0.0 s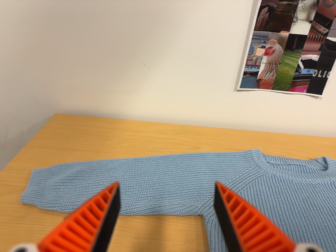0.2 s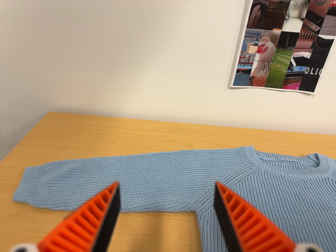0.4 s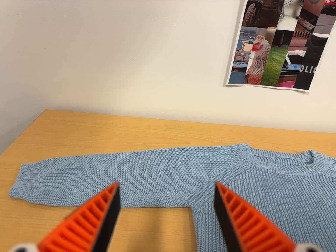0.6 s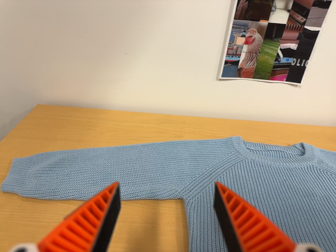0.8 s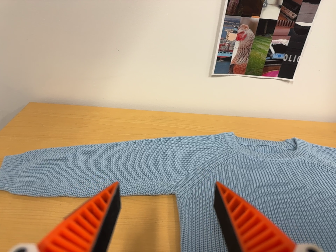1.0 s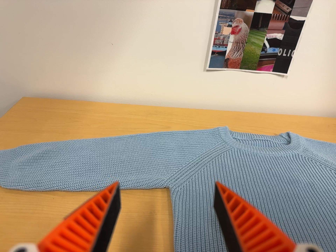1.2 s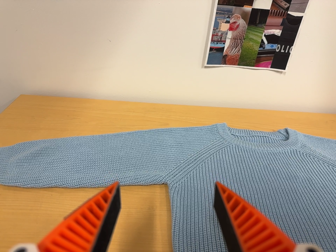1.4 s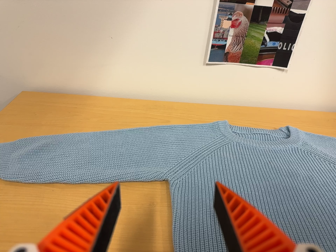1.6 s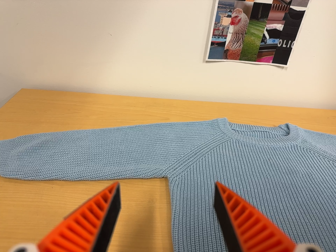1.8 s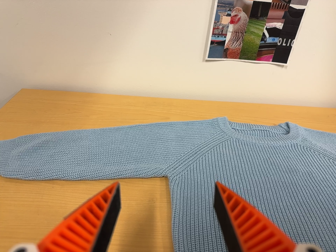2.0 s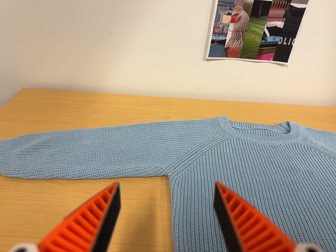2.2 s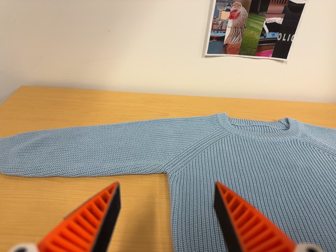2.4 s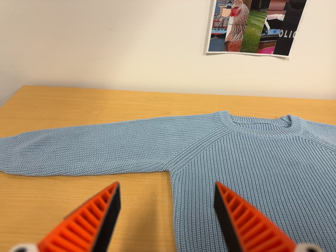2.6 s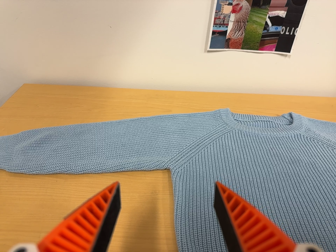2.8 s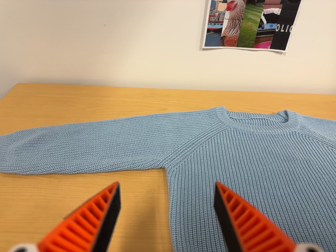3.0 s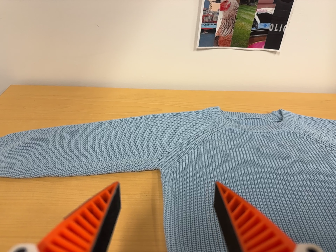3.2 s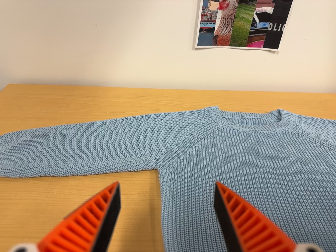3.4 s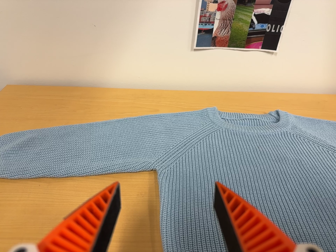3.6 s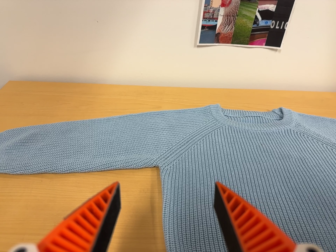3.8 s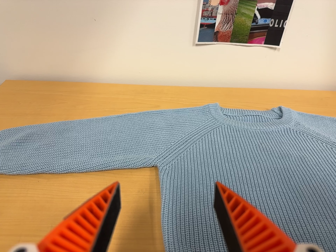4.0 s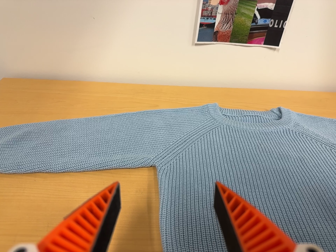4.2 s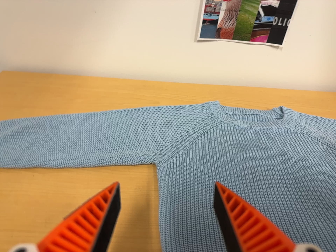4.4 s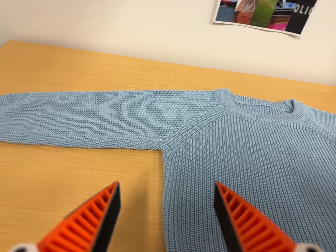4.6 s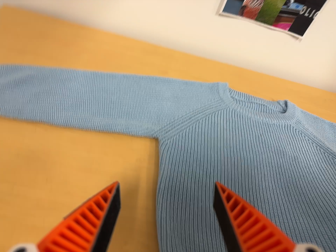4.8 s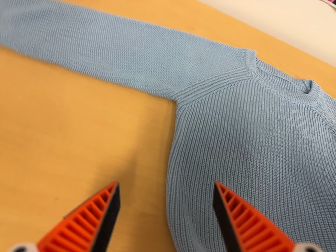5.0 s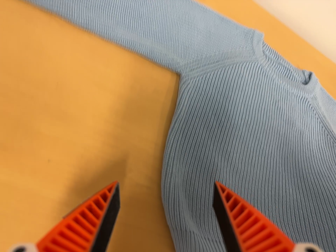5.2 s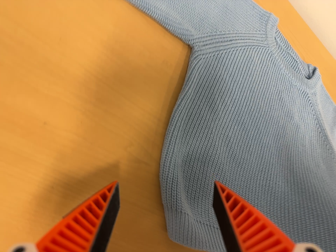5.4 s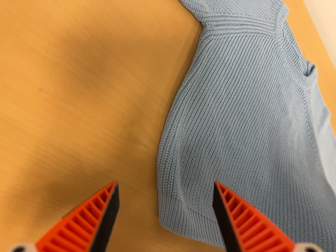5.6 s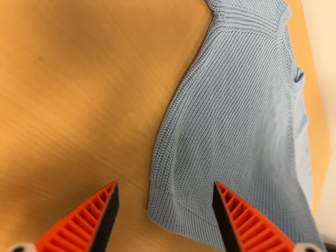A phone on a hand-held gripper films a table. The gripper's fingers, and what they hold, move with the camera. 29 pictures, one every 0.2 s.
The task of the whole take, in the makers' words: fold up.
0.0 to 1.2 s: The camera shifts only a little, or ends up much as it began.
1.2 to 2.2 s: The camera keeps its place and its aim.
2.2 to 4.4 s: The camera shifts only a little, or ends up much as it began.
4.4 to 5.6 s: The camera pans to its right by about 25 degrees. It travels to its left and forward, about 18 cm. Its aim tips toward the bottom of its view by about 35 degrees, and the scene shifts upward. It rolls about its line of sight by about 45 degrees, and the scene rotates clockwise.
The film runs forward here.
